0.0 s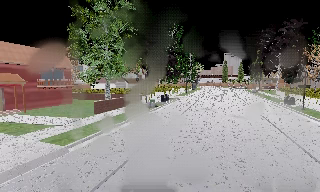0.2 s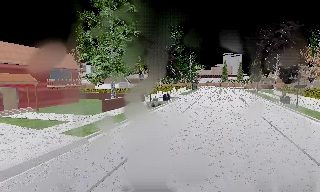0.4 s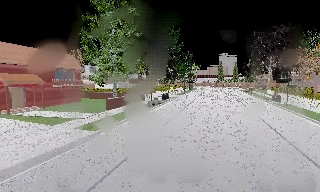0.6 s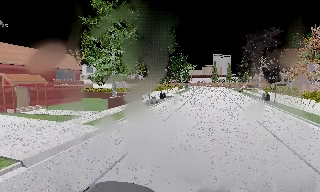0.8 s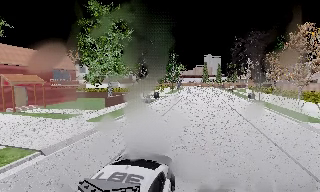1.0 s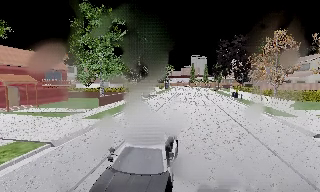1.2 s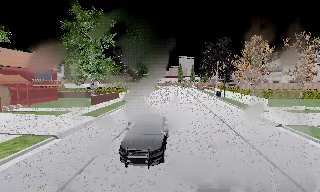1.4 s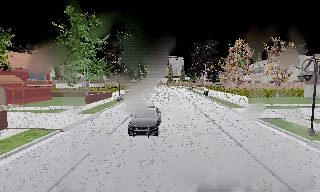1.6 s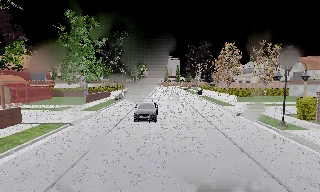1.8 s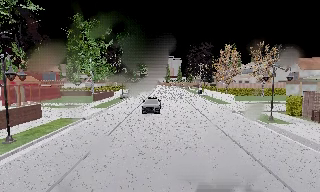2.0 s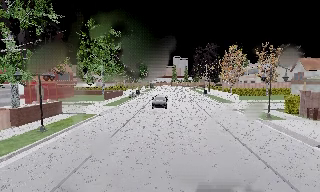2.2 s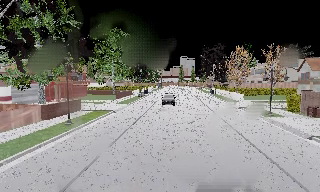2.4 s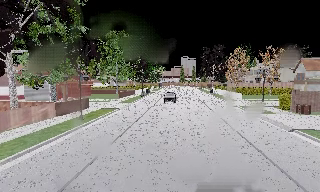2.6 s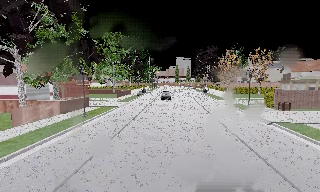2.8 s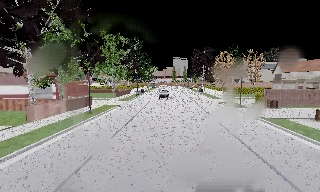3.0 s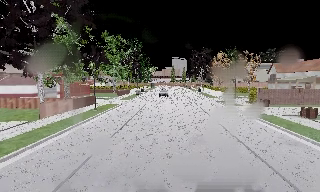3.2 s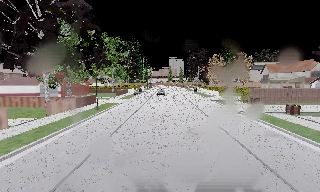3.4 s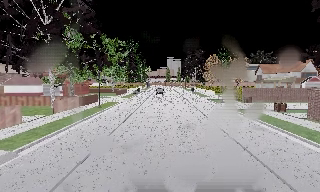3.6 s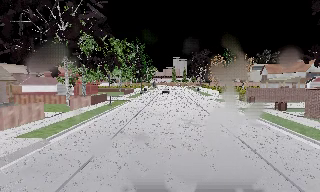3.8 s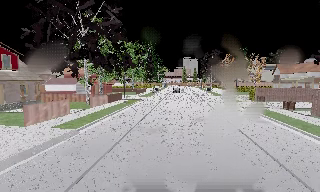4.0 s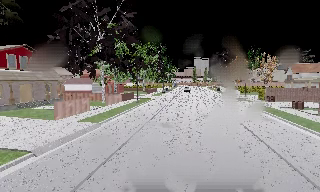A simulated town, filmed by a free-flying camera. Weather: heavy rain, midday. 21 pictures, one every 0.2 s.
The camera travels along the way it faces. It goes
backward.
0.0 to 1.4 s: The camera pans to its right, which is clockwise from overhead, by about 20 degrees. It travels backward, about 10 m, so what stands in front gets smaller.
1.4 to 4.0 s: The camera travels backward, about 19 m, so what stands in front gets smaller.
The film runs backward here.
